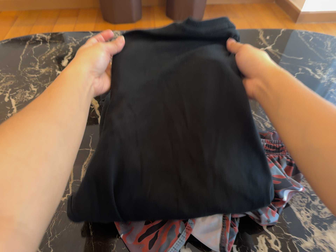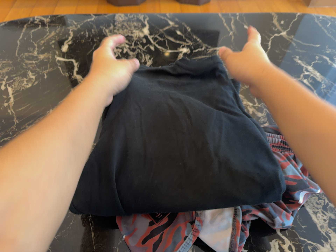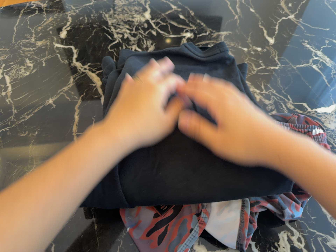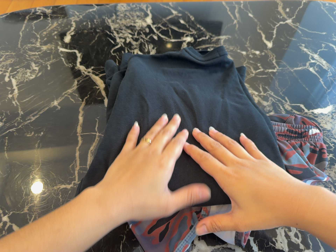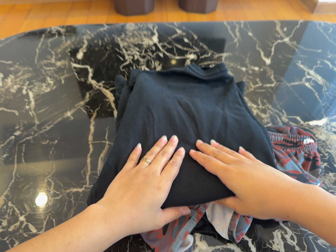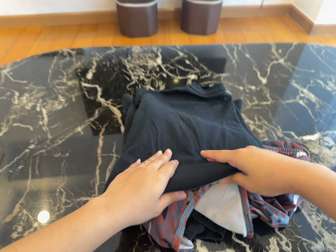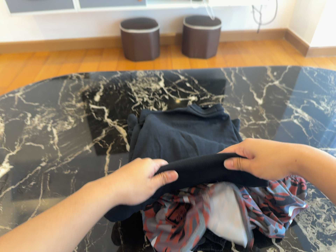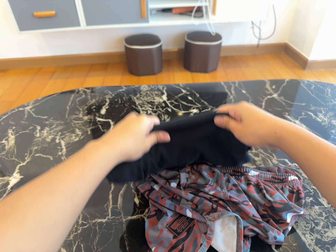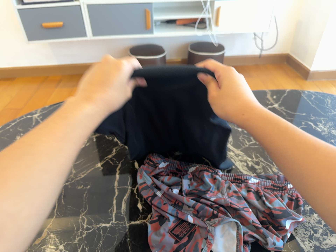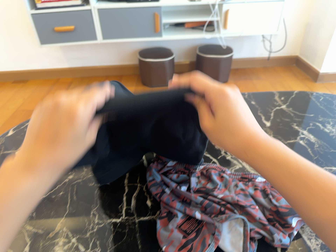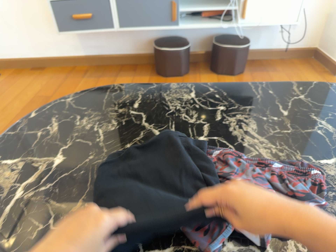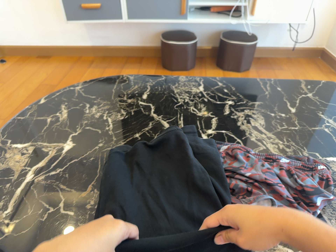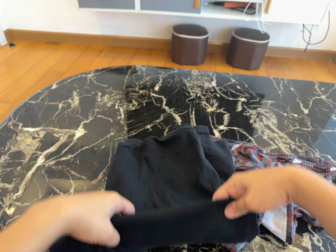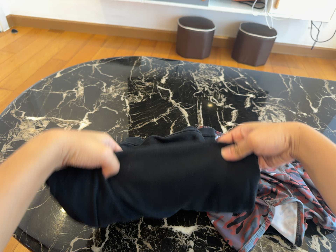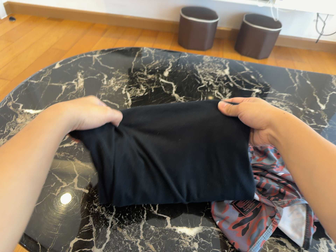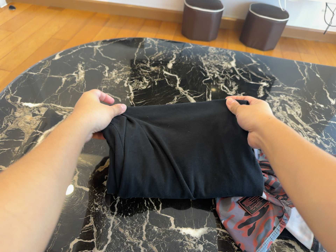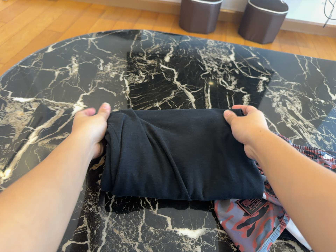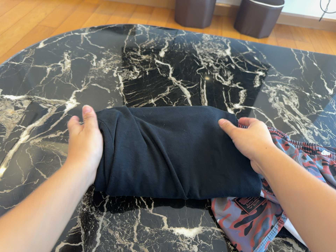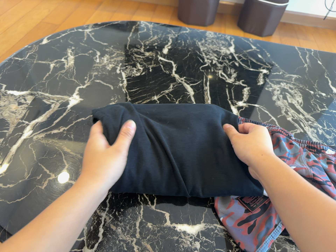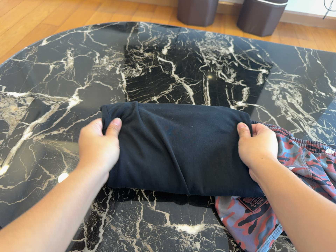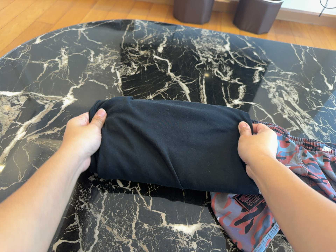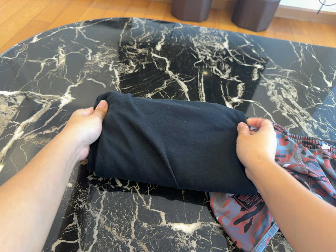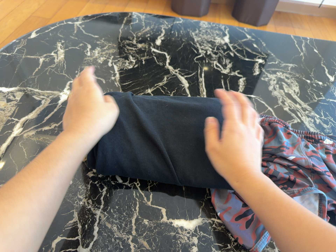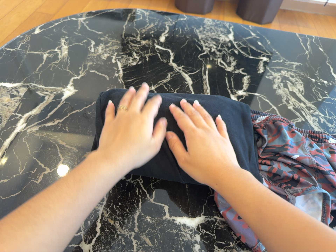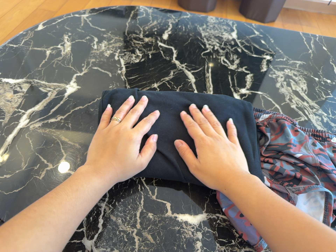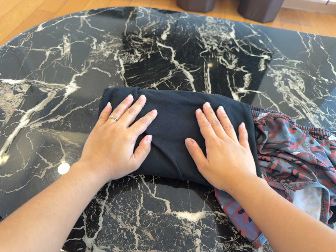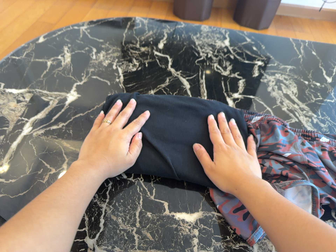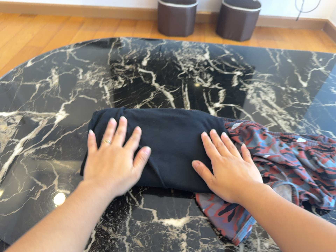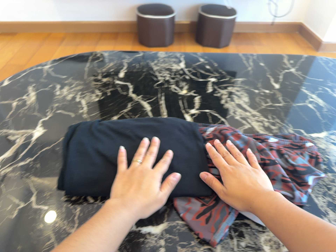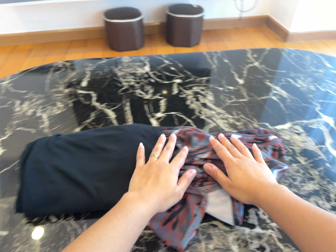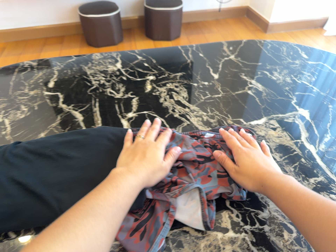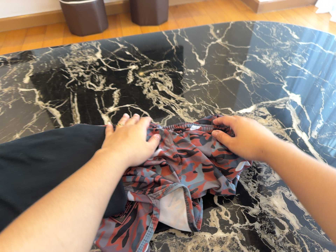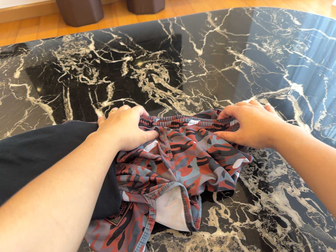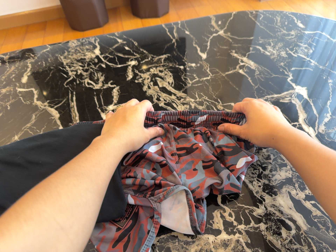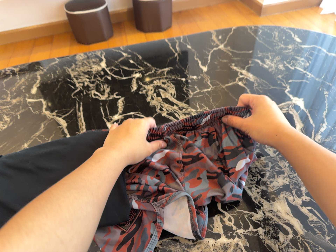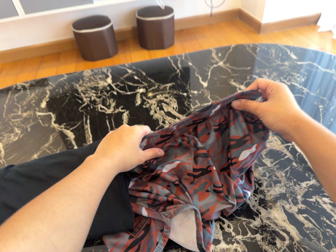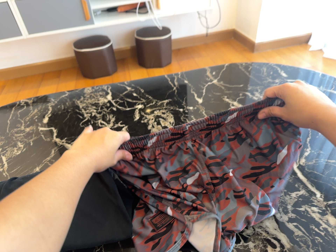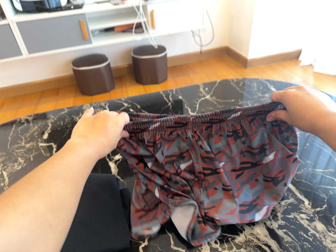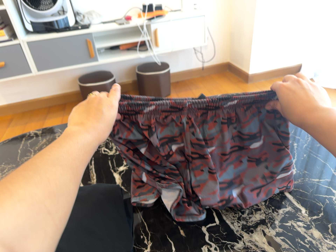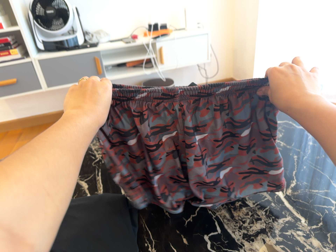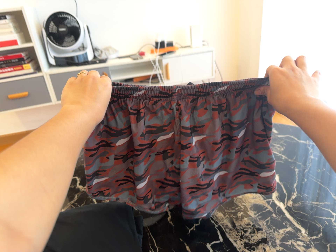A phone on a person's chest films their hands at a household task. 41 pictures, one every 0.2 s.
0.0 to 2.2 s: The camera travels backward, about 16 cm, so what stands in front gets smaller. Its aim tips toward the top of its view by about 10 degrees.
2.2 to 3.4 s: The camera travels forward and to its left, about 10 cm, so what stands in front looms larger. Its aim tips toward the bottom of its view by about 10 degrees, and the scene shifts upward.
3.4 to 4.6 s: The camera shifts only a little, or ends up much as it began.
4.6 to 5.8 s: The camera travels to its right, about 12 cm, so close, fixed things drift to the left. It rolls about its line of sight by about 15 degrees, and the scene rotates counterclockwise.
5.8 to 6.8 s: The camera travels to its right and forward, about 9 cm, so close, fixed things drift to the left.
6.8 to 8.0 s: The camera travels backward, about 18 cm, so what stands in front gets smaller. Its aim tips toward the top of its view by about 20 degrees, and the scene shifts downward.
The film runs forward here.
